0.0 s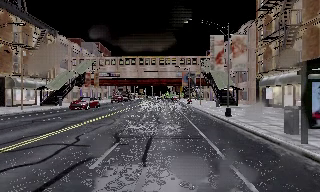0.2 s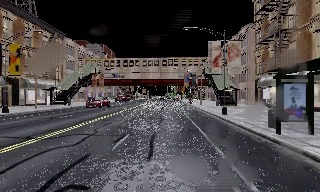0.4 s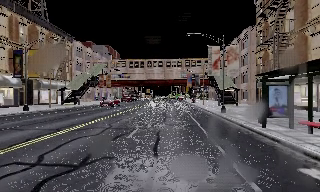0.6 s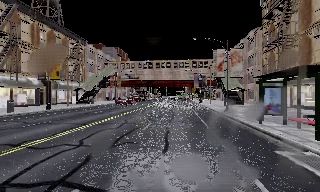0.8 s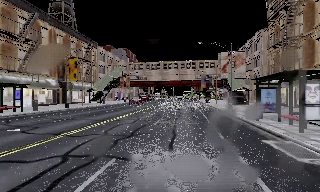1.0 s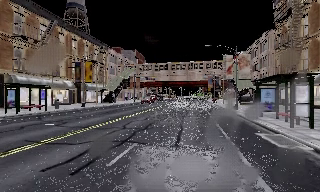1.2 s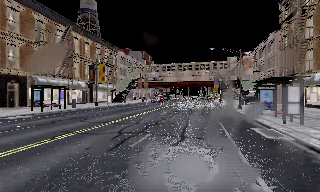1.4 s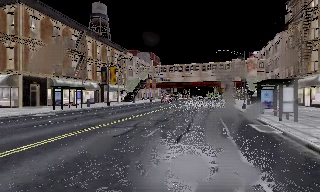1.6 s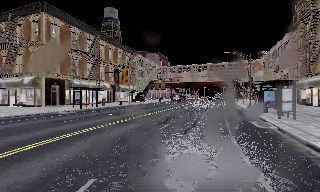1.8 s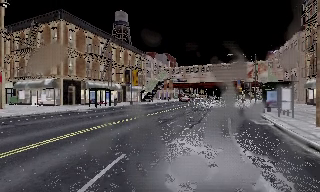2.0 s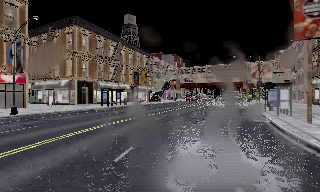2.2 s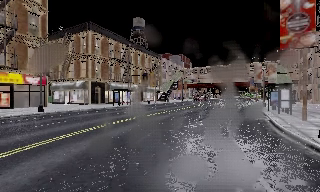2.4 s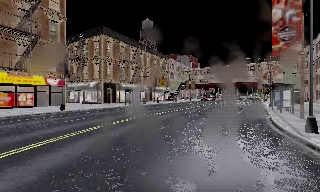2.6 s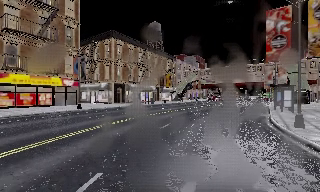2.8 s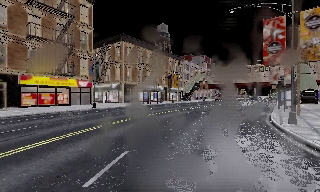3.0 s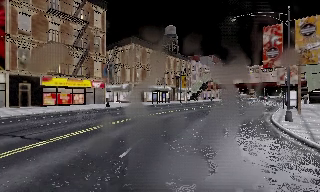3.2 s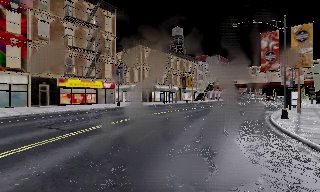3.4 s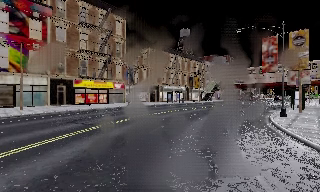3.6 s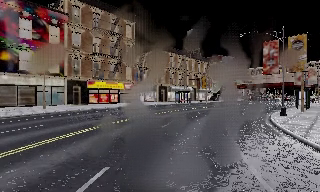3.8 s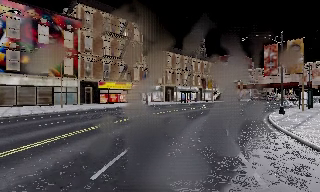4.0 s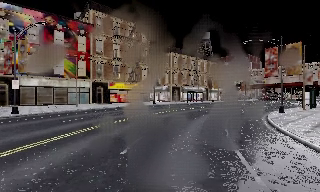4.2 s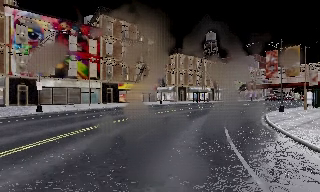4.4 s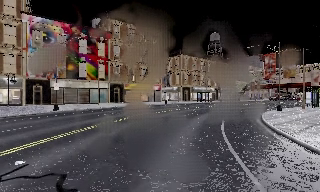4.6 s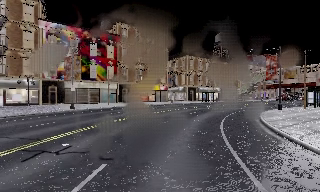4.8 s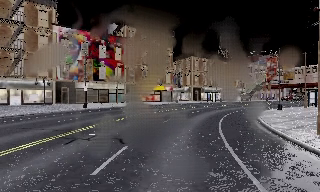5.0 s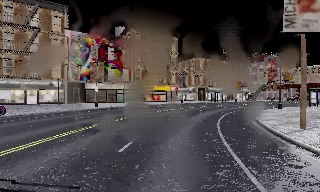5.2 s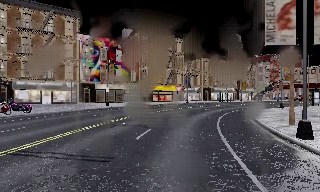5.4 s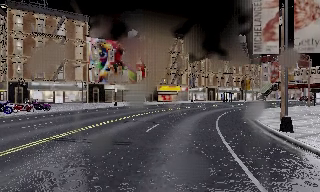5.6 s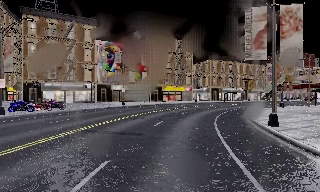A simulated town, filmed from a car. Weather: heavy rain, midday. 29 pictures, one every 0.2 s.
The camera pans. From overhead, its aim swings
counterclockwise.
The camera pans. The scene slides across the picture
to the right.
0.0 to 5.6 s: The scene slides to the right, as the camera pans about 65 degrees to its left. It travels backward, about 40 m.
The film runs backward here.
